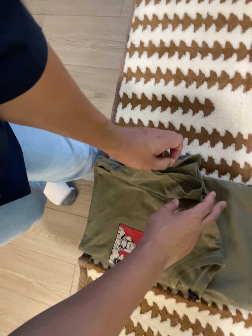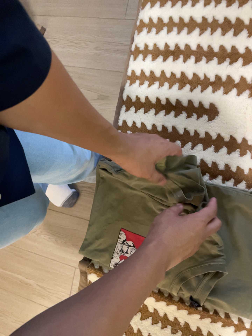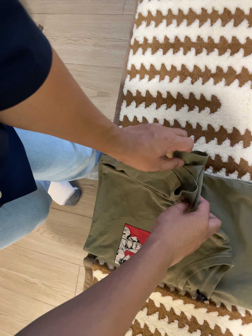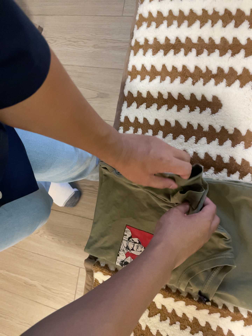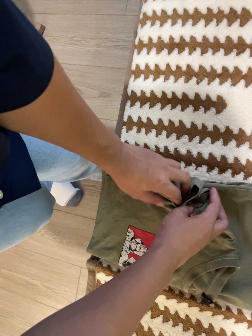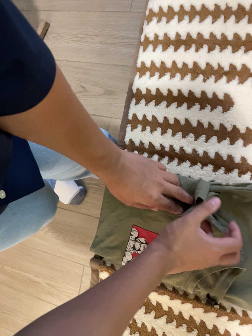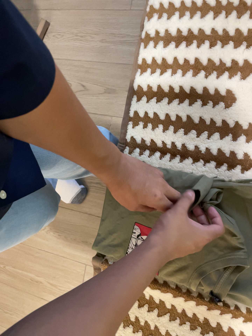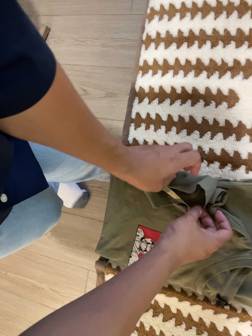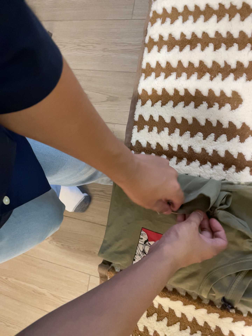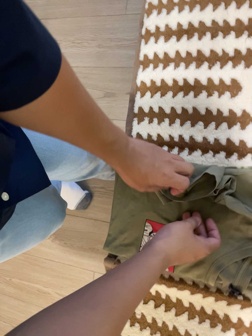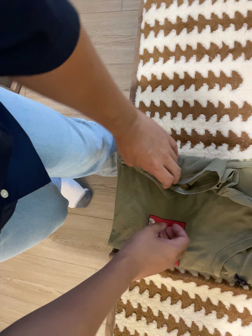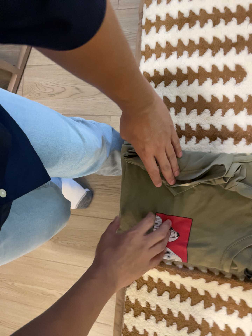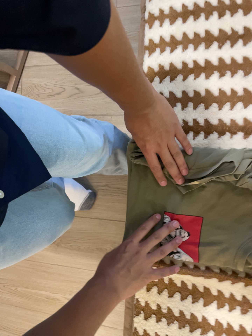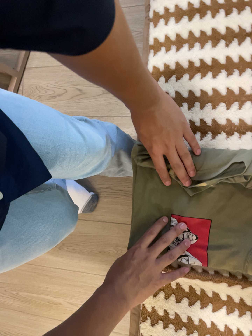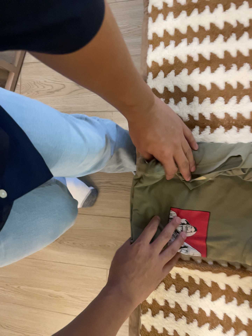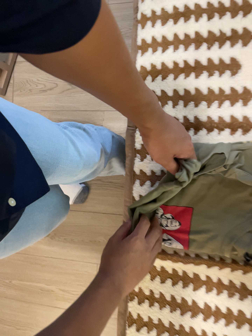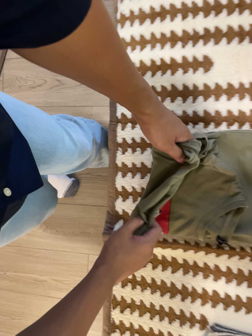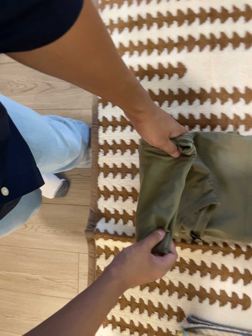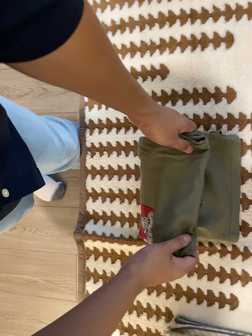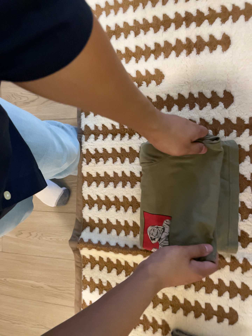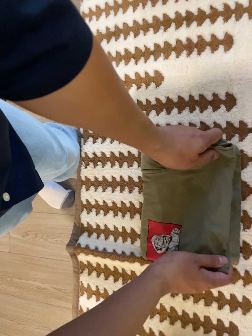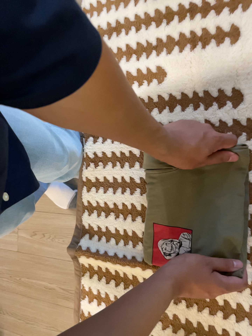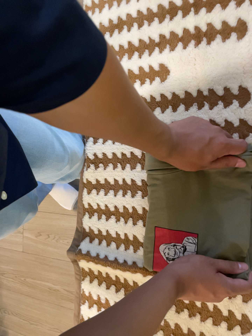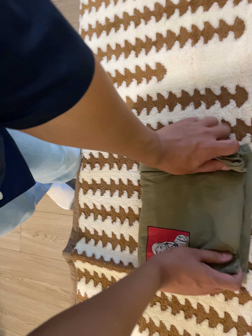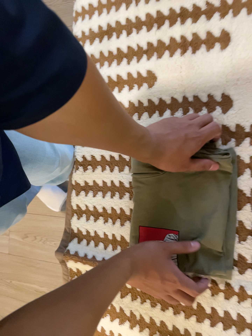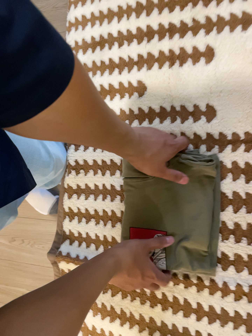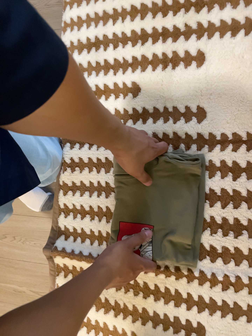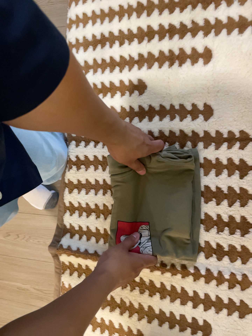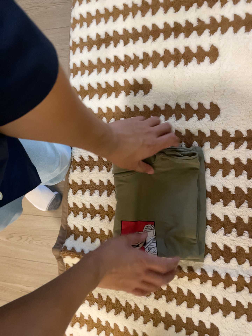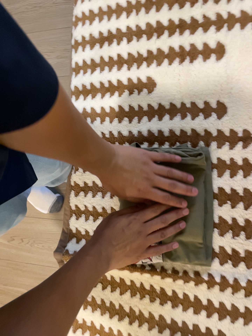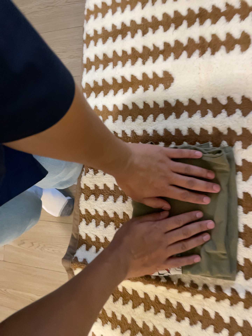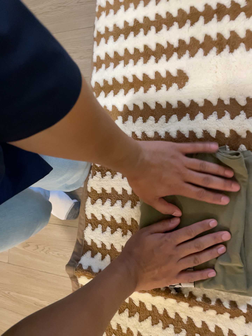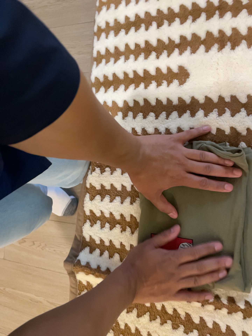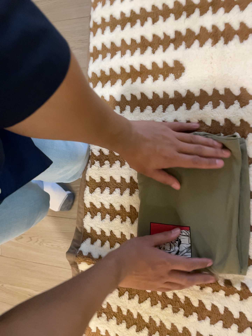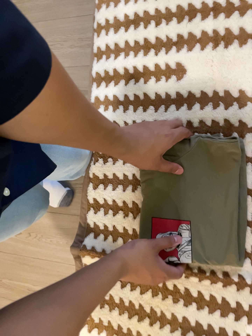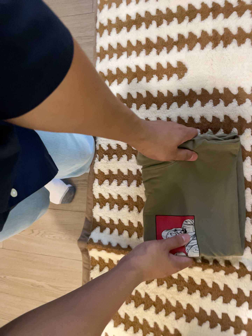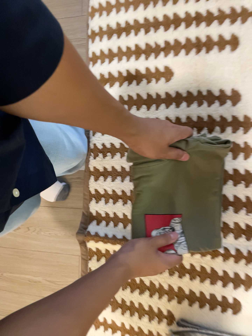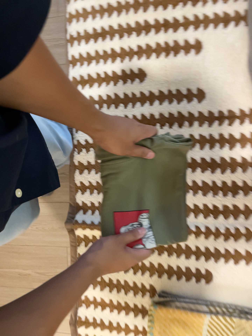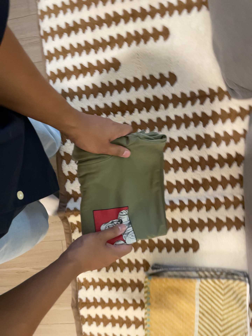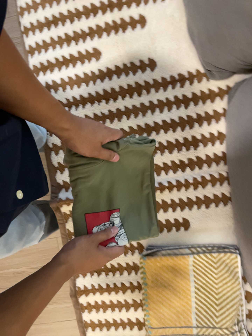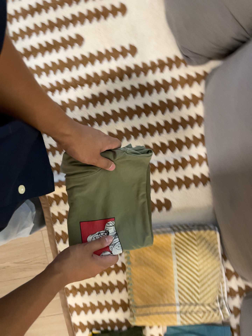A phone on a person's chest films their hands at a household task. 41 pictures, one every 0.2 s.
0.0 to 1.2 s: The camera shifts only a little, or ends up much as it began.
1.2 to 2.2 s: The camera travels to its left, about 7 cm.
2.2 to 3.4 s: The camera travels backward and to its right, about 10 cm, so what stands in front gets smaller.
3.4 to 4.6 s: The camera pans to its left by about 15 degrees. It travels to its right, about 20 cm.
4.6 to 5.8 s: The camera travels to its left, about 7 cm.
5.8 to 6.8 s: The camera shifts only a little, or ends up much as it began.
6.8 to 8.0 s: The camera pans to its right by about 15 degrees. It travels backward and toward the bottom of its view, about 28 cm, so what stands in front gets smaller. It rolls about its line of sight by about 15 degrees, and the scene rotates counterclockwise.
The film runs forward here.
